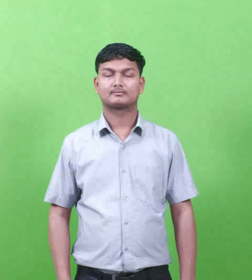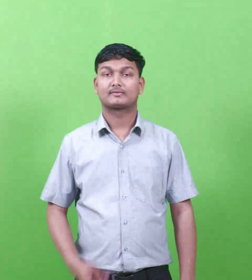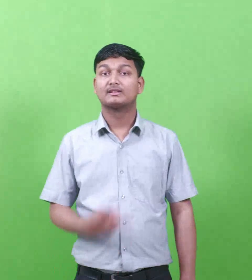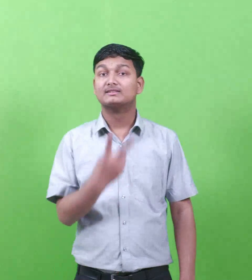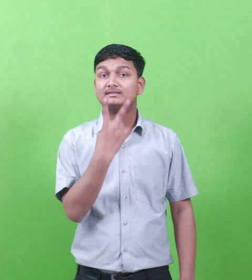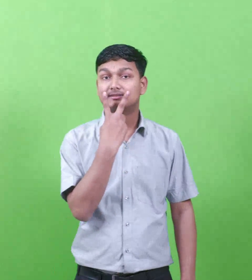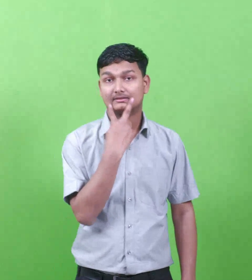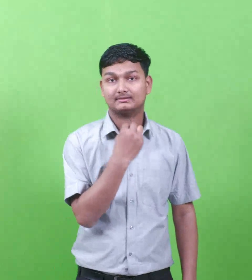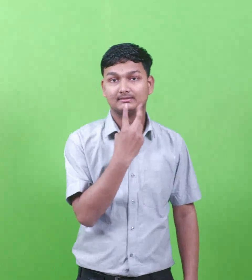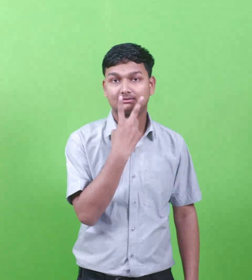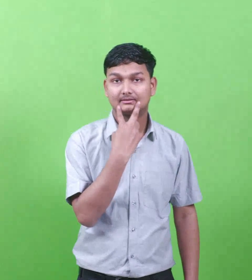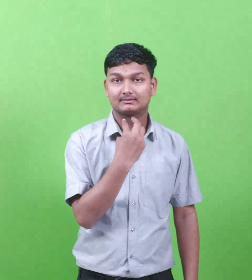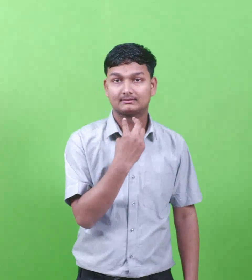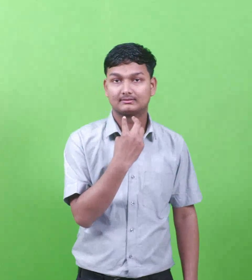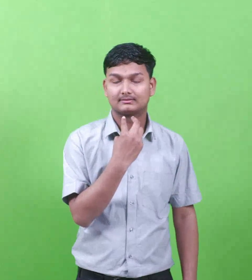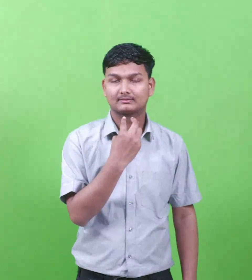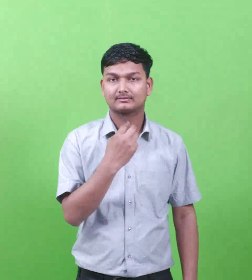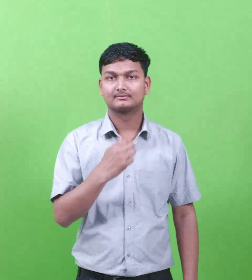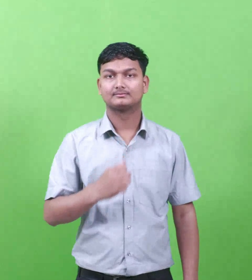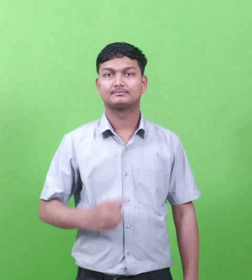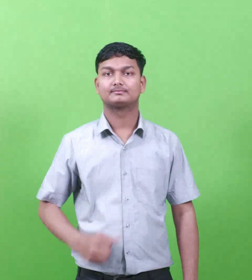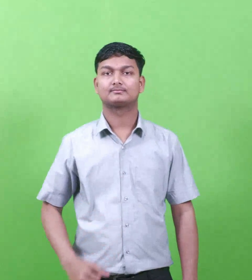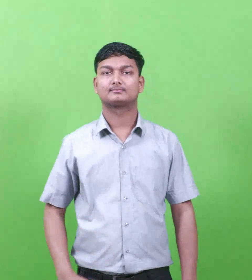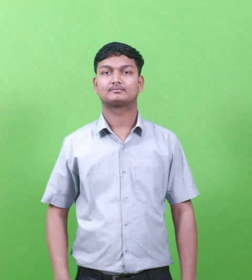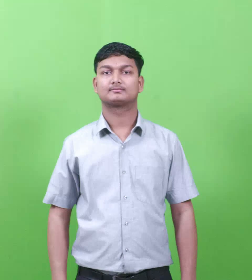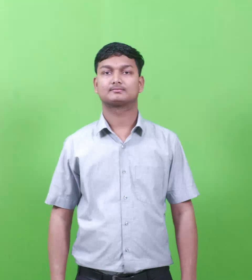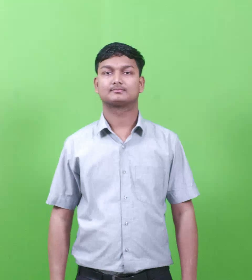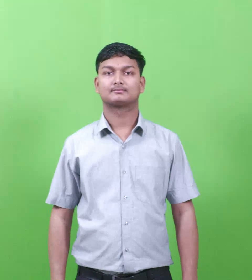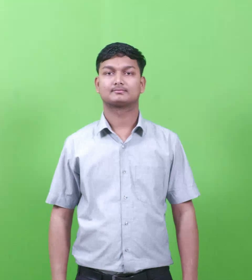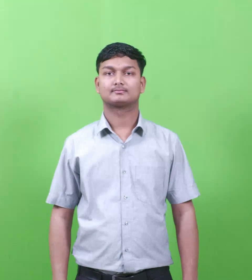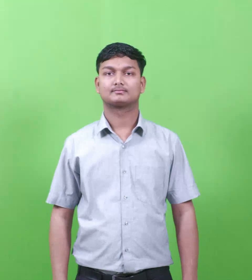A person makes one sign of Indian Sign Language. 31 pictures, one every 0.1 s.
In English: persis
